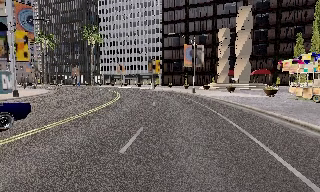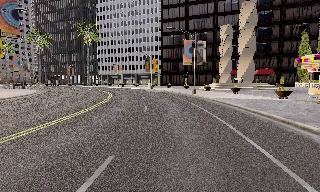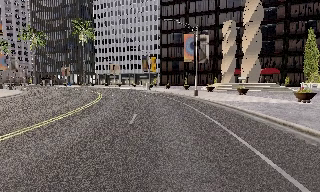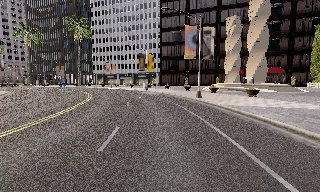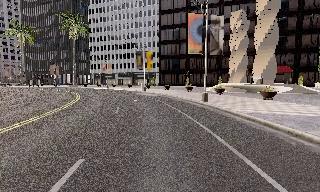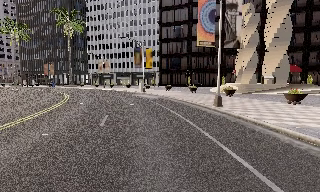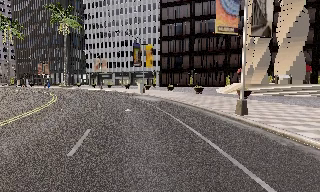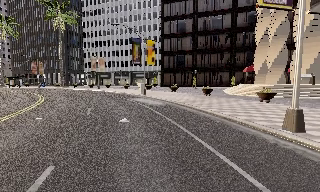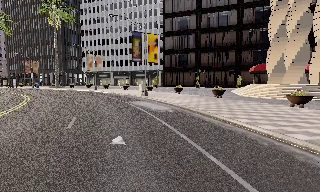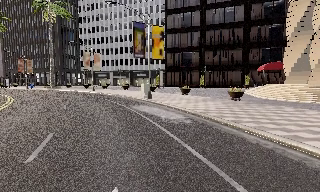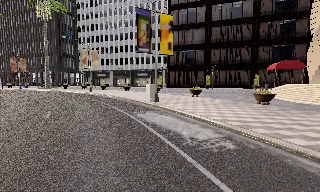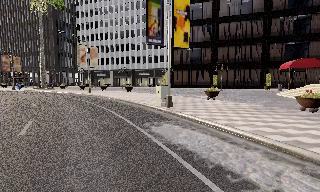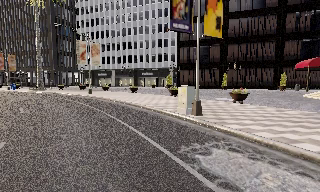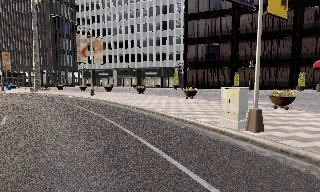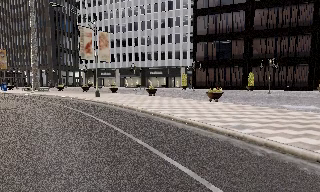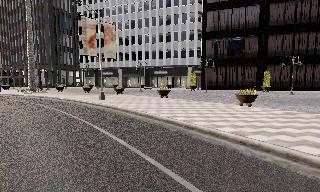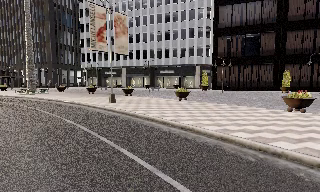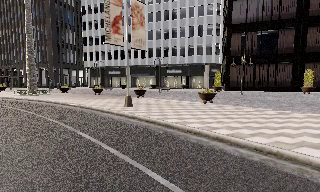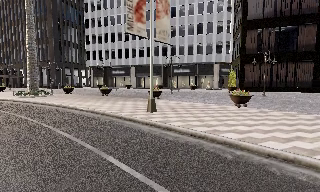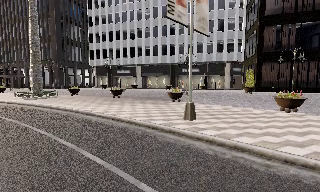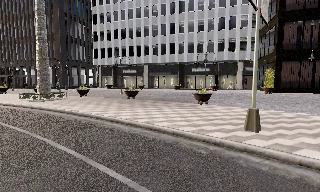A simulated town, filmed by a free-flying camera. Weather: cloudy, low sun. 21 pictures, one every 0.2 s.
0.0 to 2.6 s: The camera travels forward, about 30 m, so what stands in front looms larger.
2.6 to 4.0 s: The camera travels forward and to its left, about 17 m, so what stands in front looms larger.
The film runs forward here.
